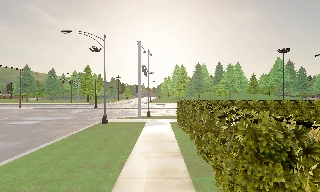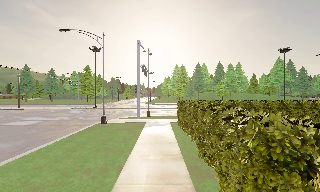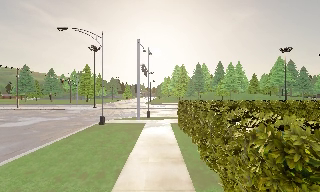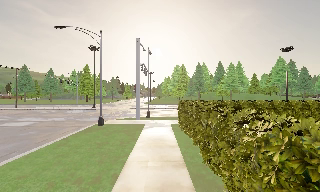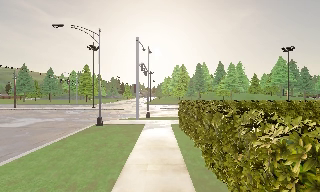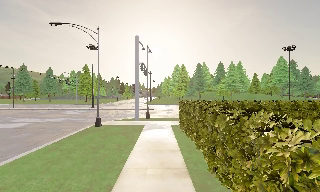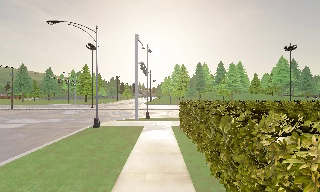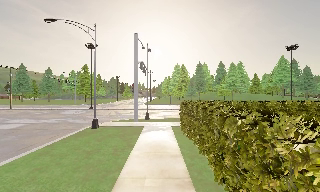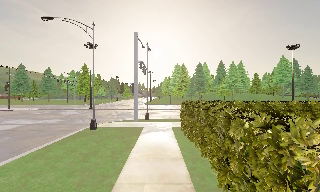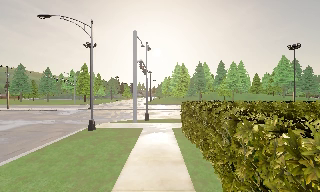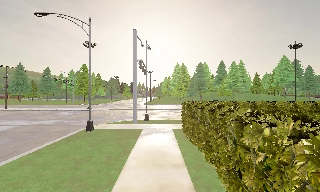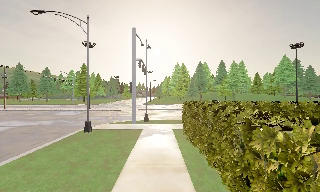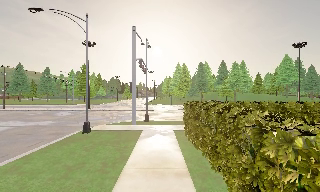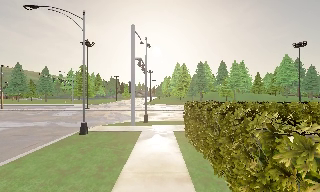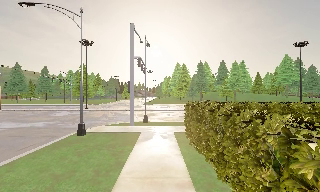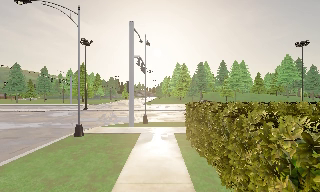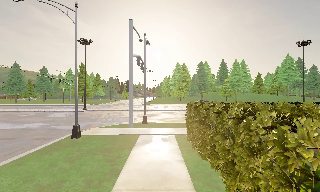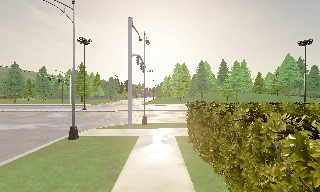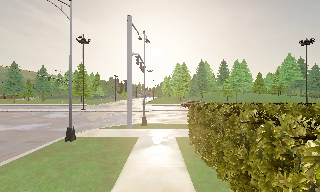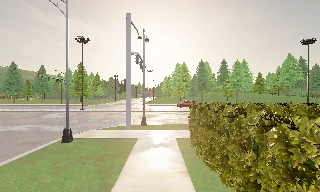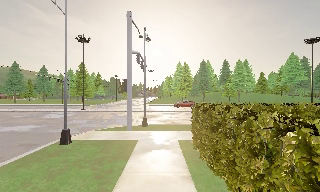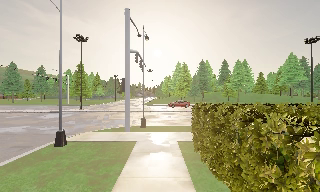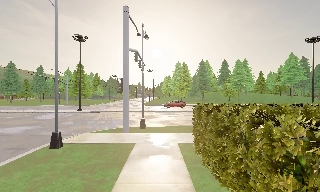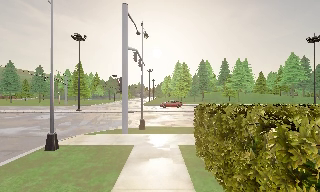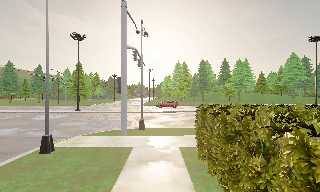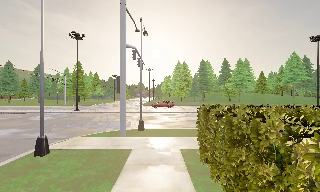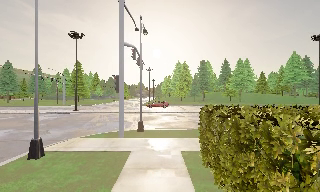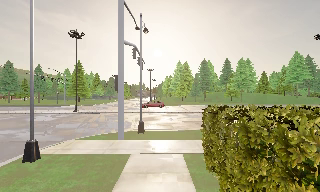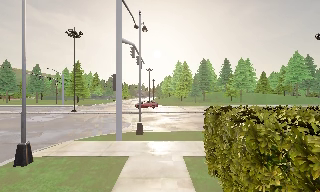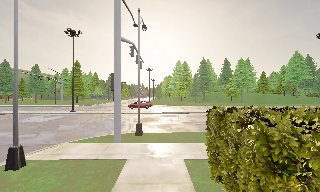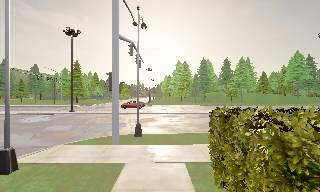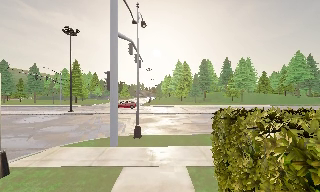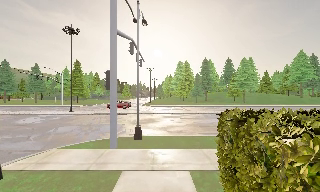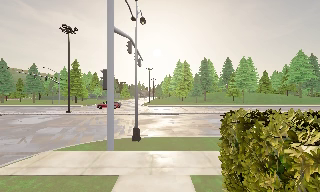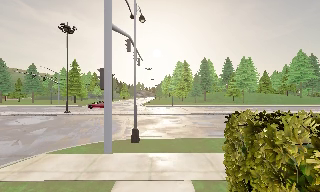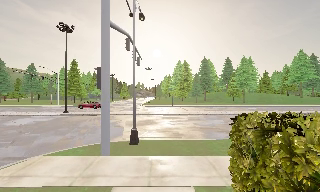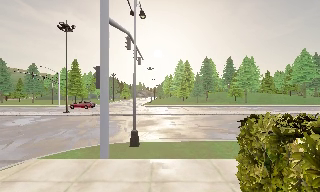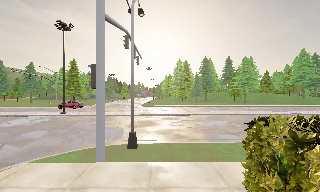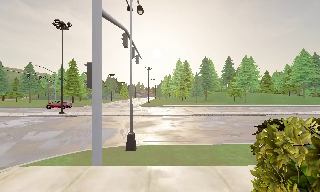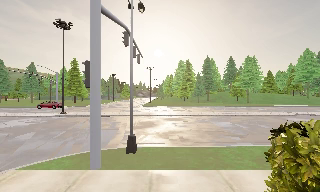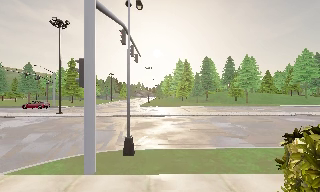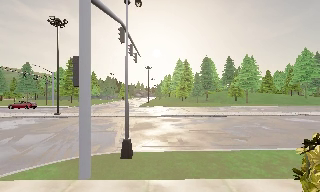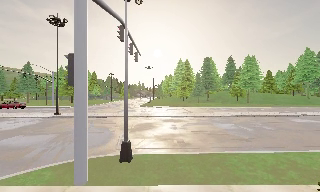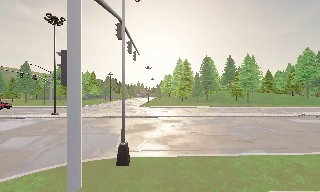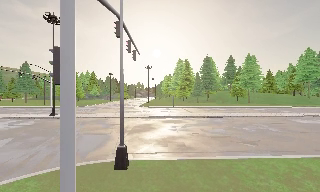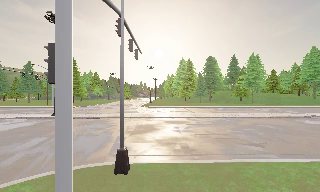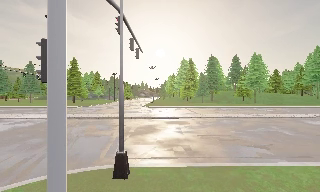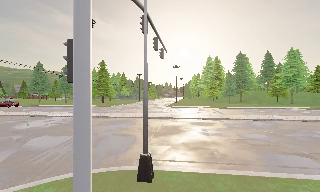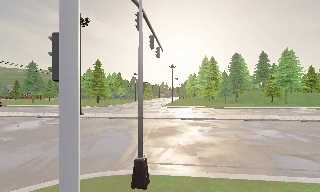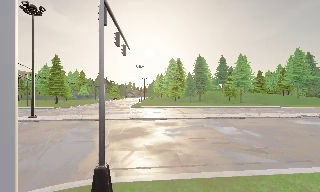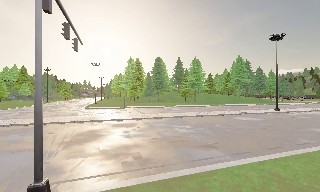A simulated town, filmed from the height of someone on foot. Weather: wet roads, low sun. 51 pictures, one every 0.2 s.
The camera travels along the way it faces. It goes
forward.
0.0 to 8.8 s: The camera travels forward, about 12 m, so what stands in front looms larger.
8.8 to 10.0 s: The camera pans to its right, which is clockwise from overhead, by about 20 degrees. It travels forward, about 1.5 m, so what stands in front looms larger.
The film runs forward here.
